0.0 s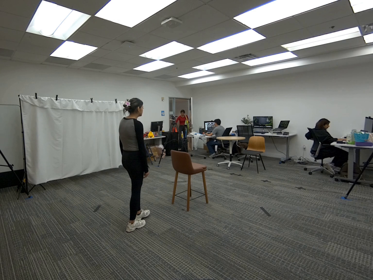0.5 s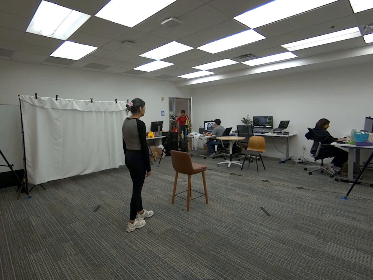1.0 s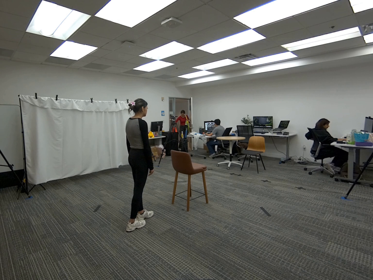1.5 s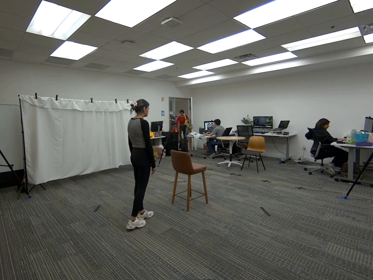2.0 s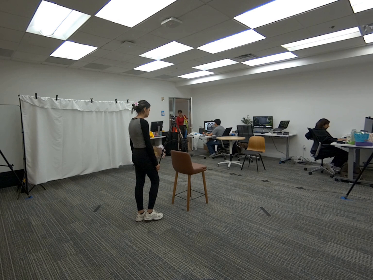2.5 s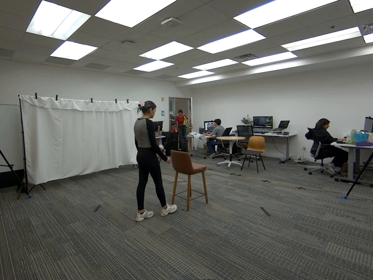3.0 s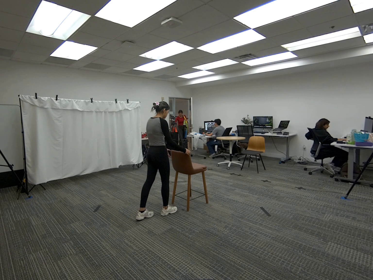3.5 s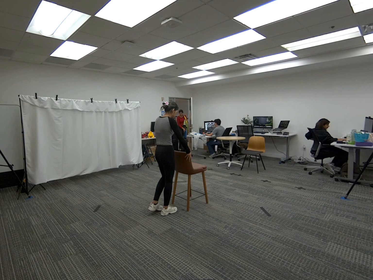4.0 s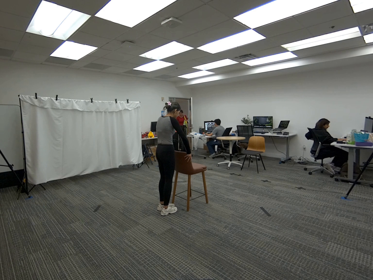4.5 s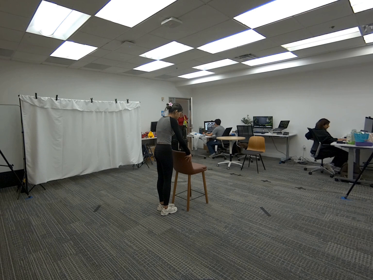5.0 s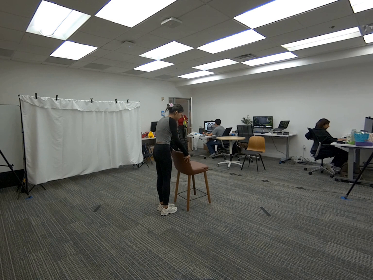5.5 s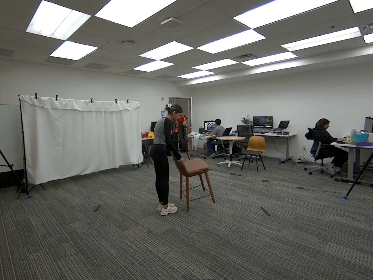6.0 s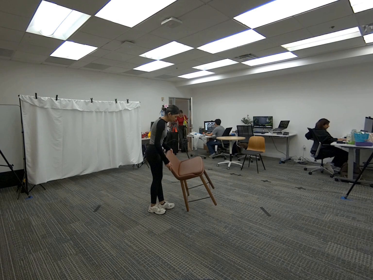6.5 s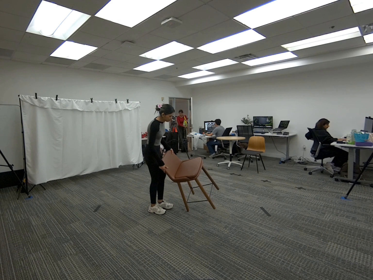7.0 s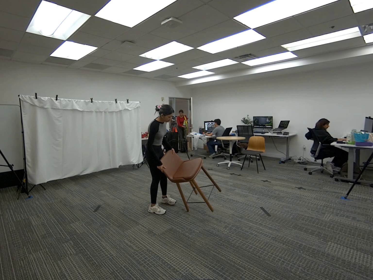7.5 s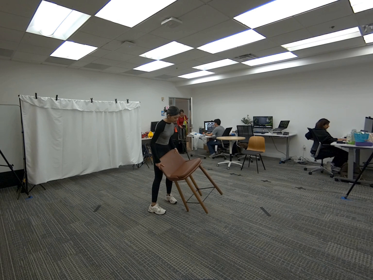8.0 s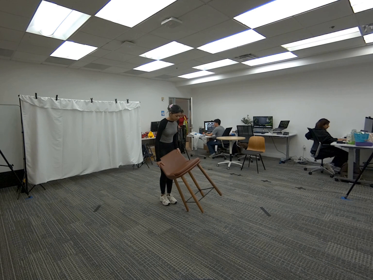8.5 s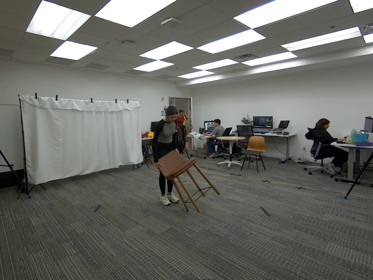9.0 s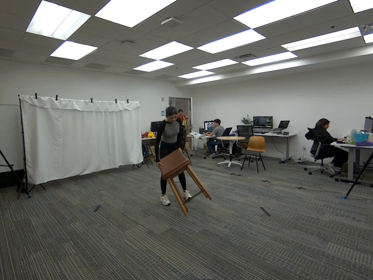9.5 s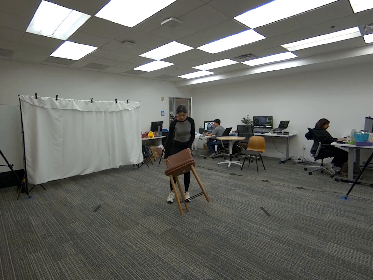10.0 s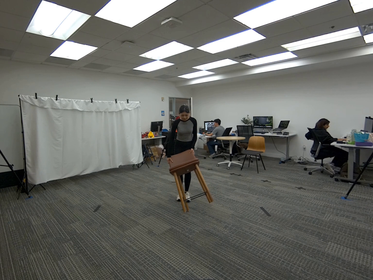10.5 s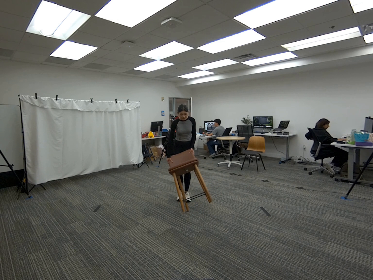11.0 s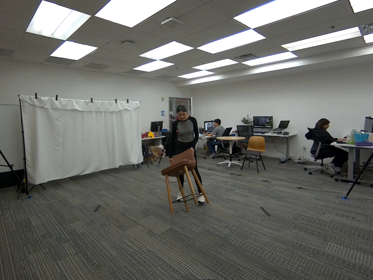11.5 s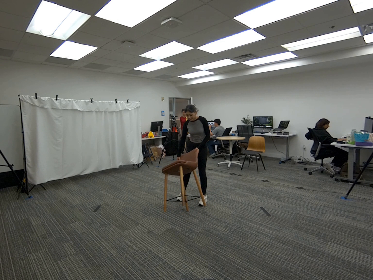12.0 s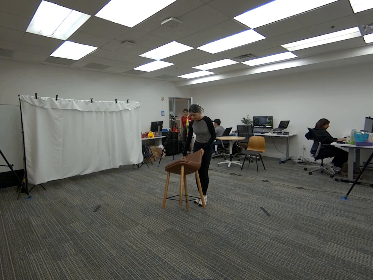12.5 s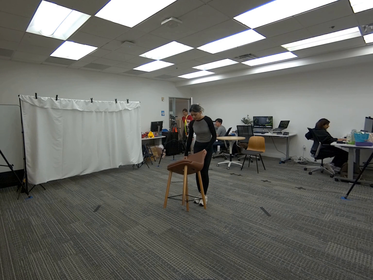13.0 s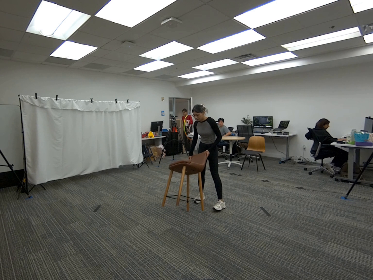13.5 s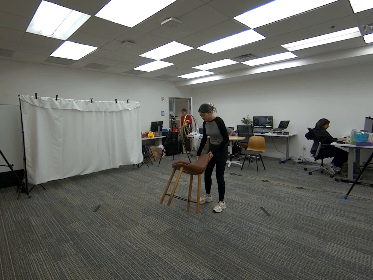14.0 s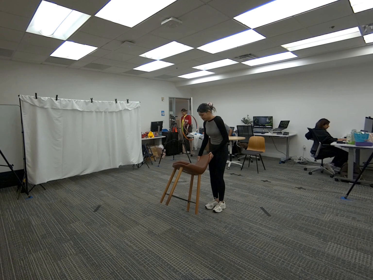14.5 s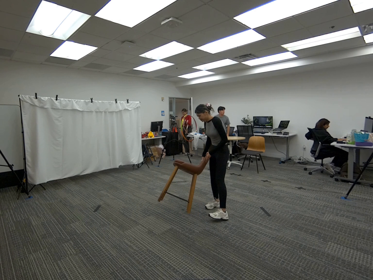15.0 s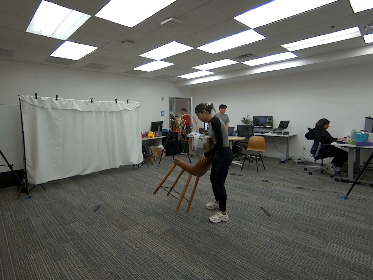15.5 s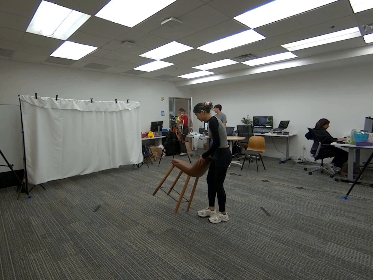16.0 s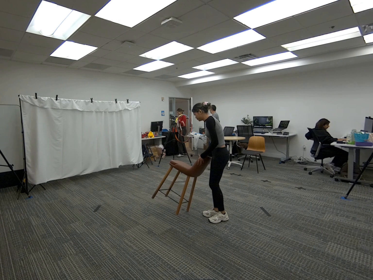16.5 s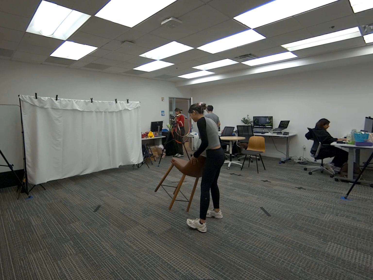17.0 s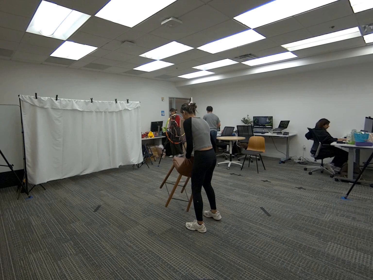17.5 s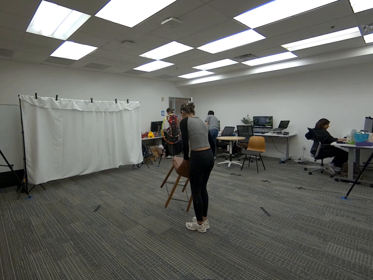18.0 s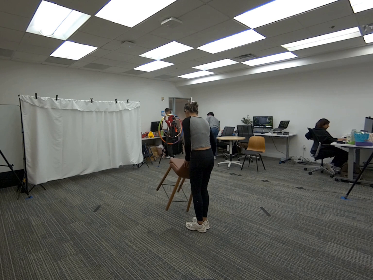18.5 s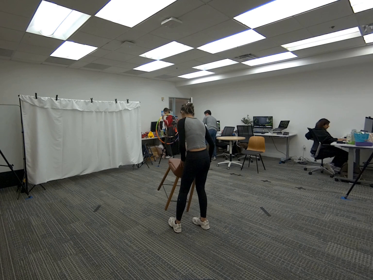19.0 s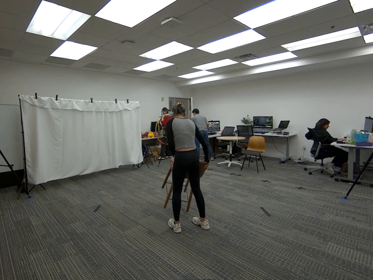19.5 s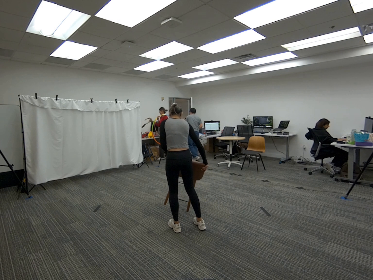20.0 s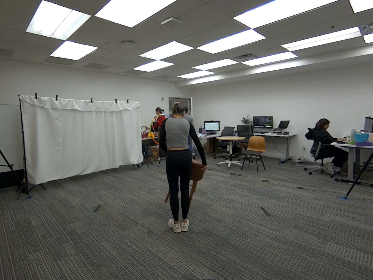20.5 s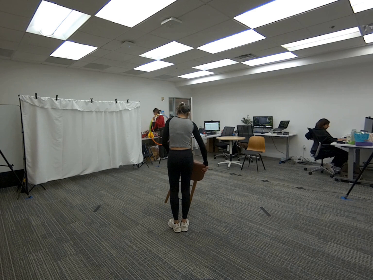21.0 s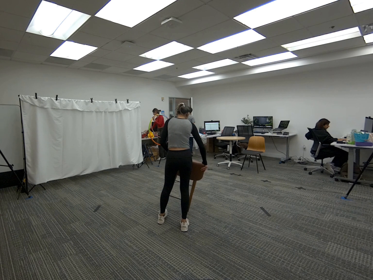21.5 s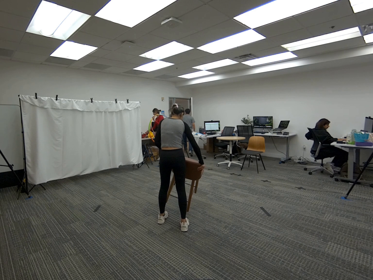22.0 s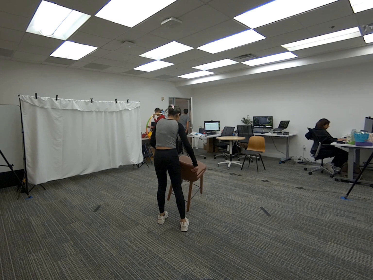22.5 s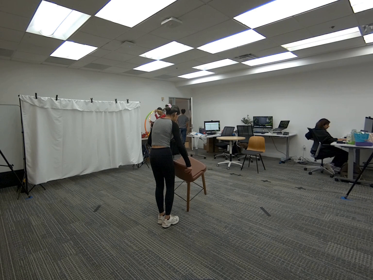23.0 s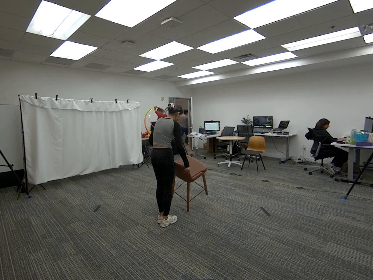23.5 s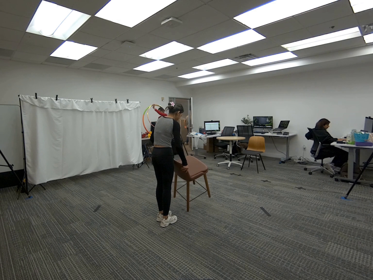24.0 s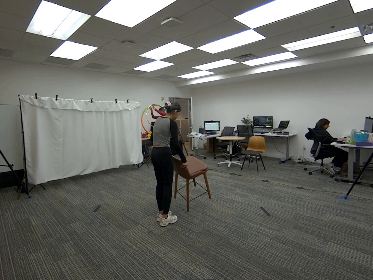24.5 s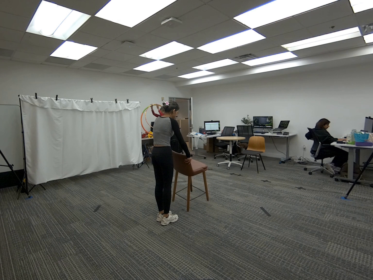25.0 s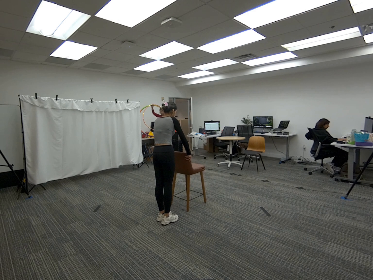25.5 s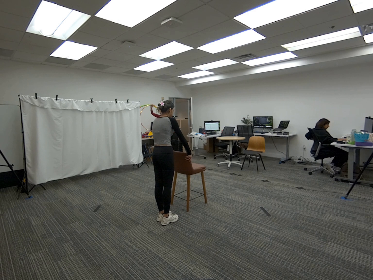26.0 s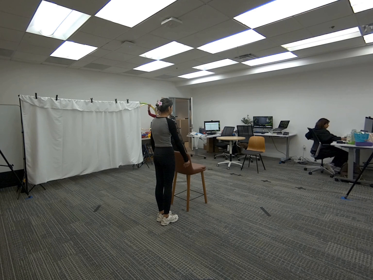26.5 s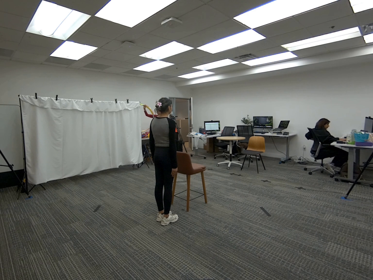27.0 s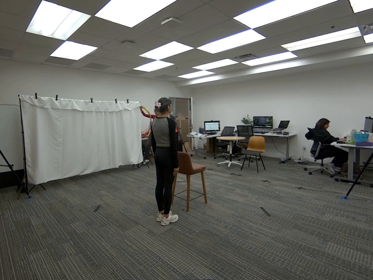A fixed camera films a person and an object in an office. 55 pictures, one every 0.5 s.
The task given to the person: Walk over to the tall bar stool, using both hands tip the stool to stand on one leg and attempt to spin the chair 360. Return chair to original standing position.
